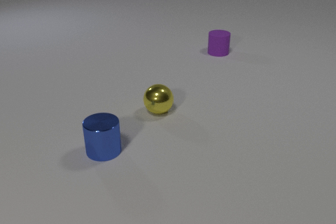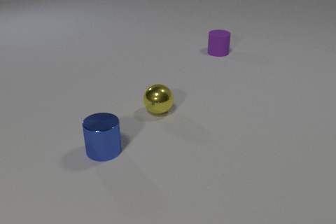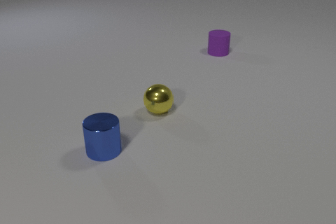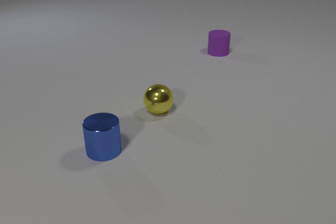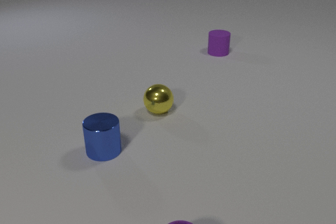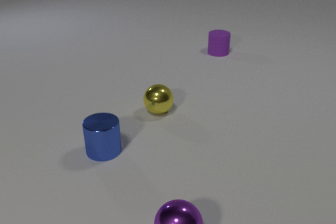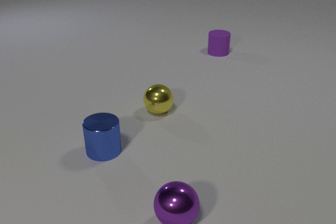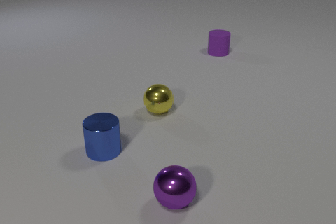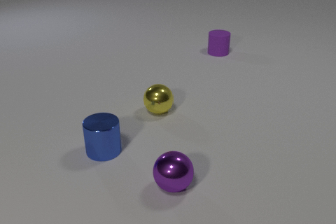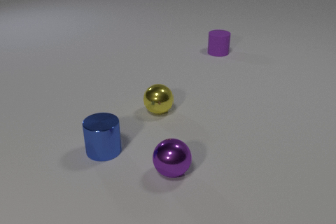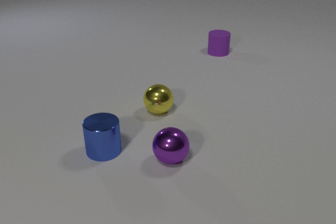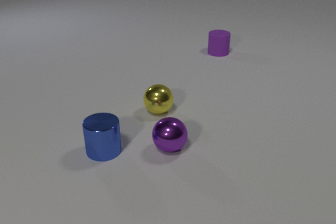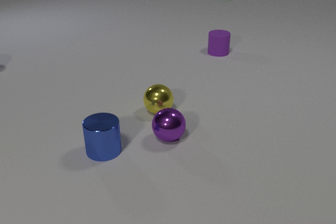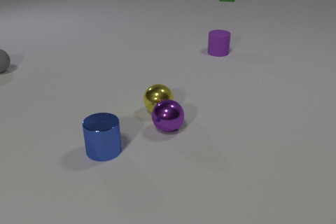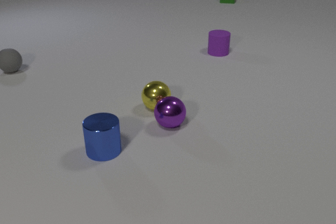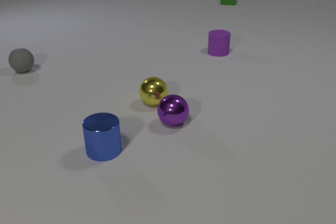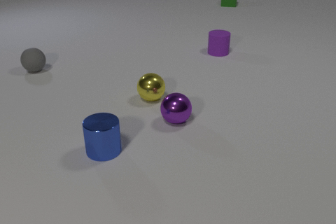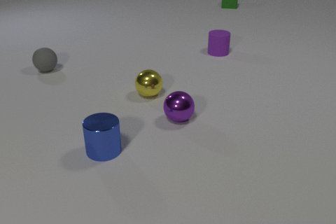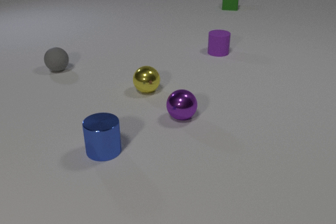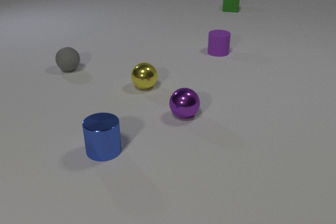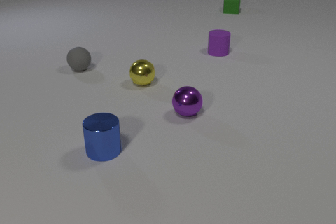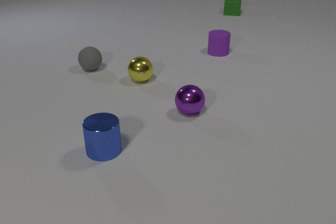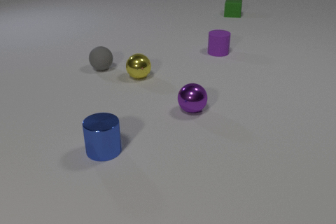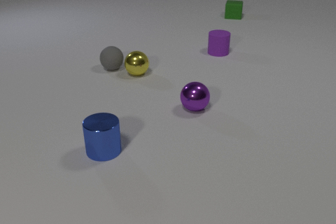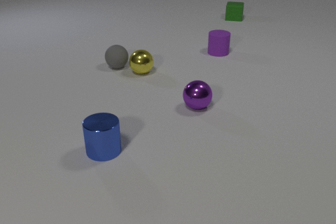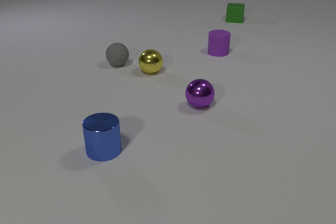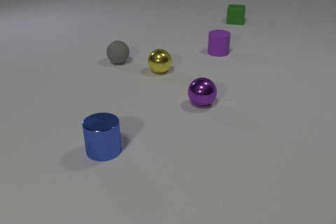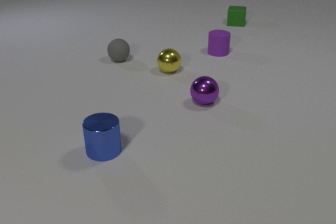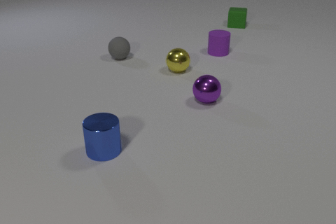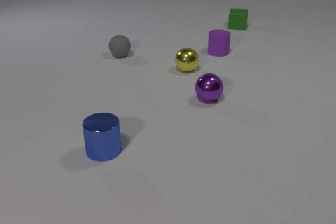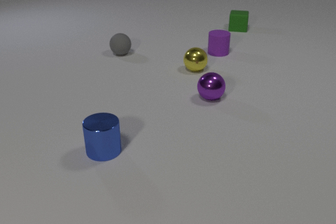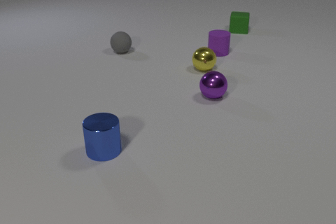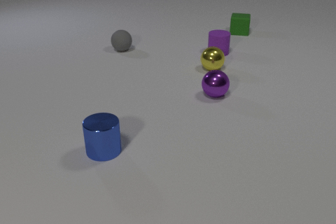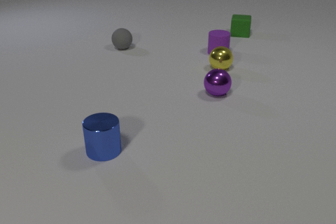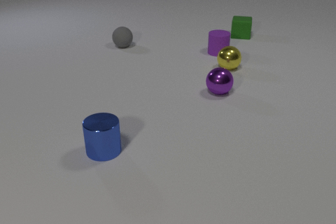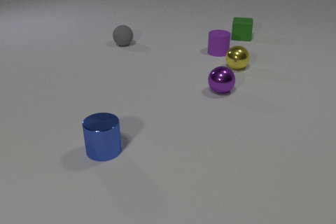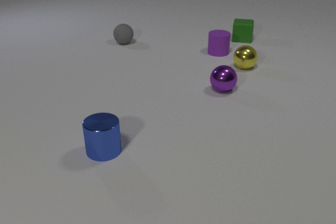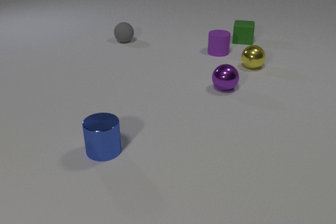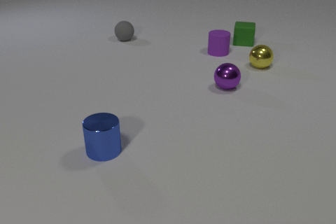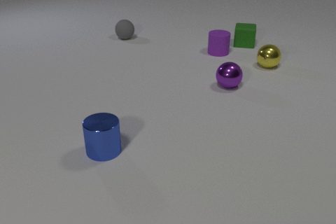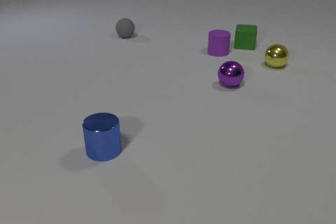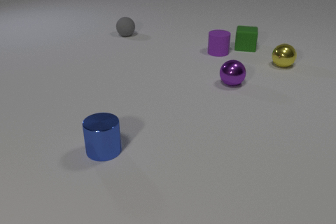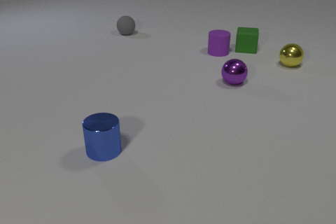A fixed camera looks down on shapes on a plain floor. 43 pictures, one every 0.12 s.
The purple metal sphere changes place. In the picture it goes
away from the camera.
The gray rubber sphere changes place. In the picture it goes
to the right.
0.00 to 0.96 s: The purple metal sphere comes in at the bottom edge, rolls away from the camera.
0.96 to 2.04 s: The purple metal sphere rolls away from the camera. The yellow metal sphere rolls away from the camera. The gray rubber sphere comes in at the left edge, rolls to the right. The green rubber cube comes in at the top edge, slides toward the camera. The purple metal sphere and the yellow metal sphere collide.
2.04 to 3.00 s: The purple metal sphere rolls away from the camera and to the right. The yellow metal sphere rolls away from the camera. The gray rubber sphere rolls to the right. The green rubber cube slides toward the camera. The yellow metal sphere and the gray rubber sphere collide.
3.00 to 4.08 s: The purple metal sphere rolls away from the camera and to the right. The yellow metal sphere rolls to the right. The gray rubber sphere rolls away from the camera. The green rubber cube slides toward the camera.
4.08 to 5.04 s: The purple metal sphere rolls away from the camera and to the right. The yellow metal sphere rolls to the right. The gray rubber sphere rolls away from the camera. The green rubber cube slides toward the camera.
How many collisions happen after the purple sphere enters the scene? 2.
What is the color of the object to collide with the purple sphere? yellow.
How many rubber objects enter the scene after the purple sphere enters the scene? 2.
